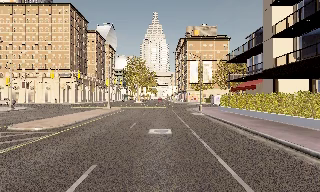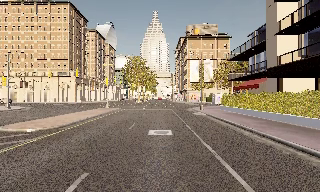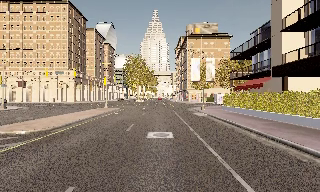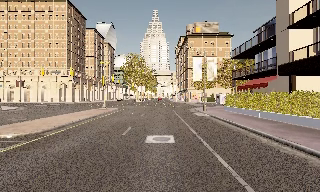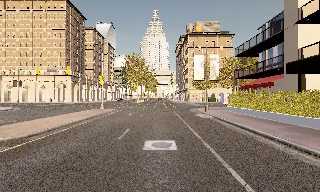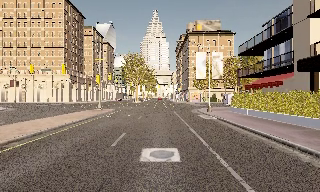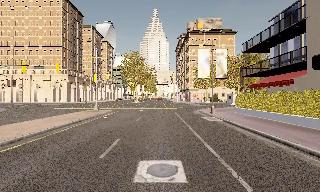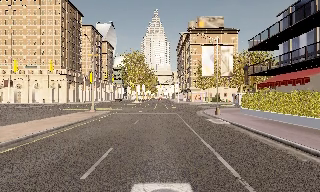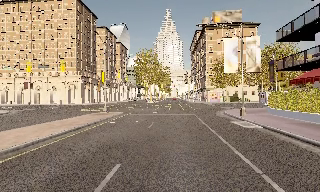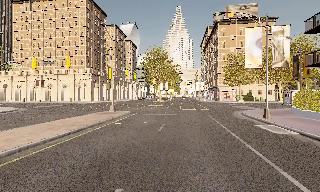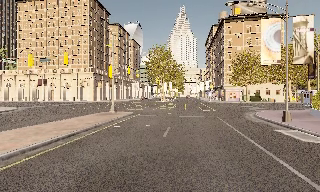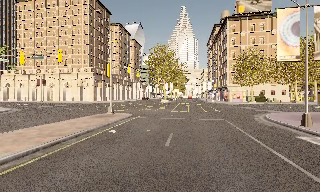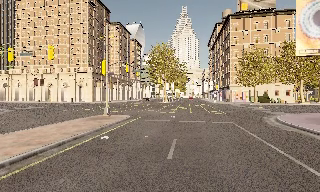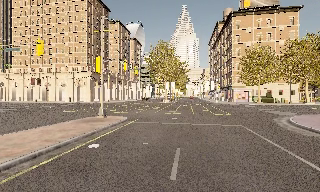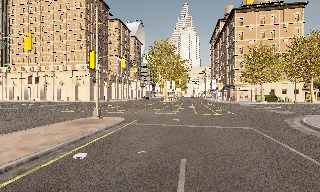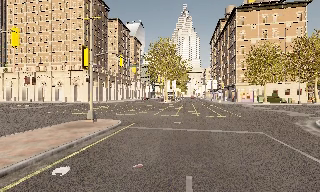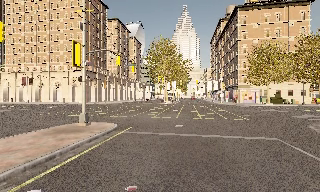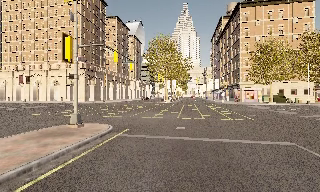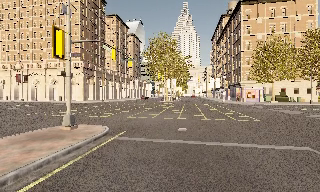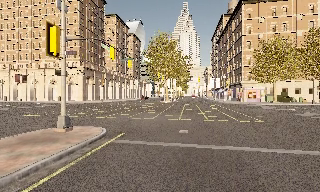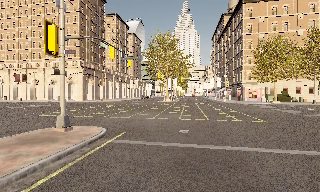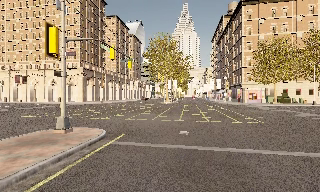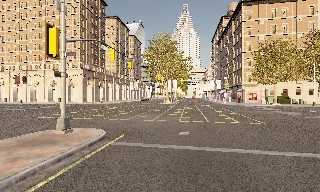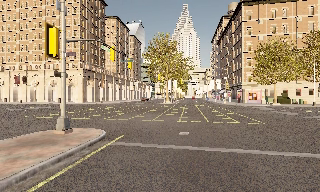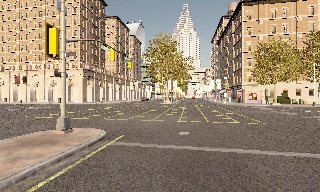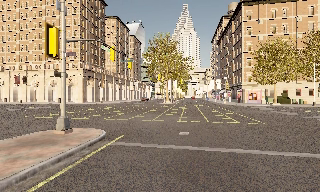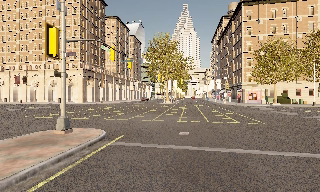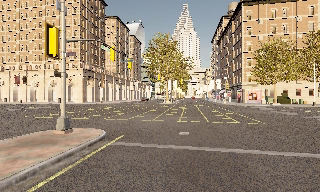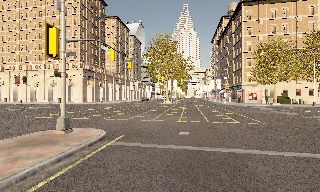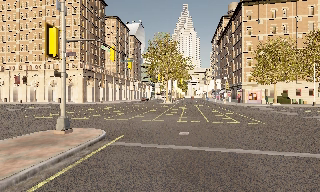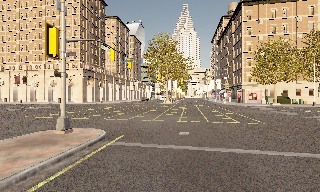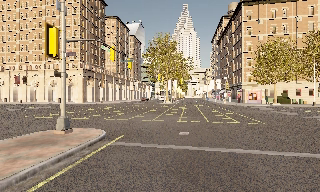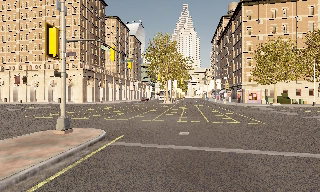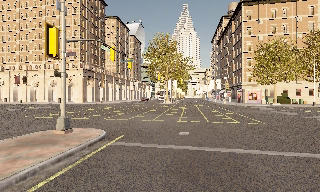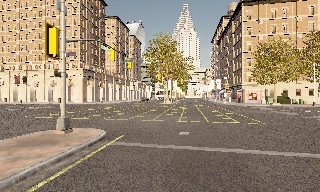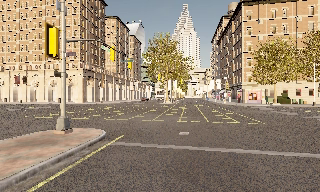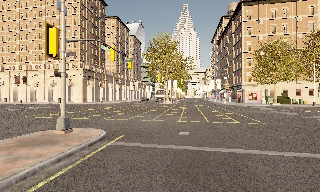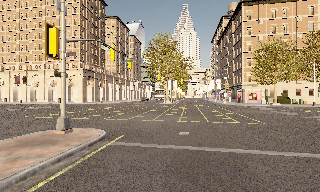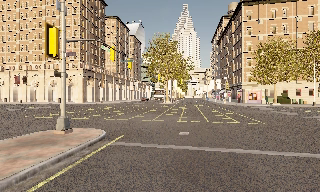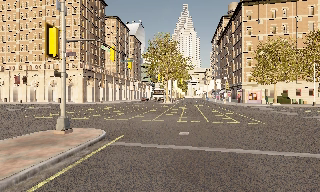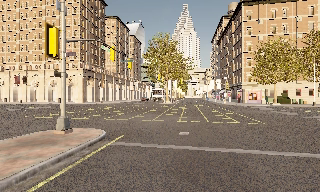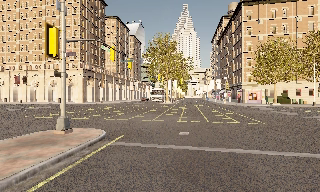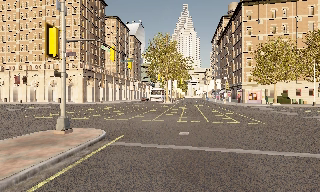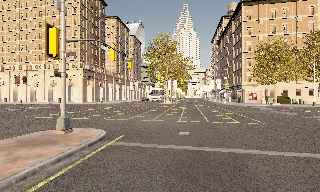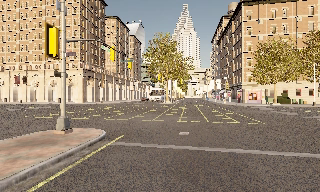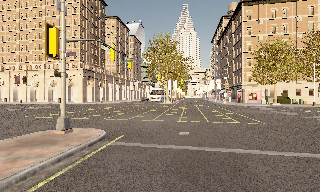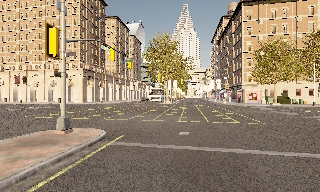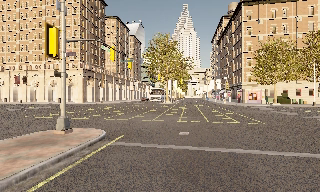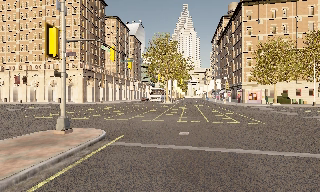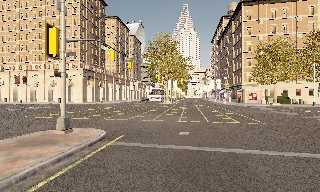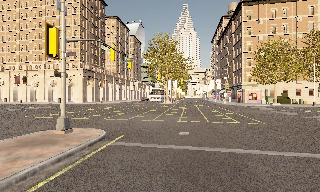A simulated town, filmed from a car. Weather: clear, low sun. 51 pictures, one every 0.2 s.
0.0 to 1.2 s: The camera travels forward, about 5 m, so what stands in front looms larger. It gains speed.
1.2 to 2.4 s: The camera pans to its left, which is counterclockwise from overhead, by about 10 degrees. It travels forward, about 8 m, so what stands in front looms larger.
2.4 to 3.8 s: The camera travels forward, about 6 m, so what stands in front looms larger. It loses speed.
3.8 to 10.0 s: The camera keeps its place and its aim.
The film runs forward here.
